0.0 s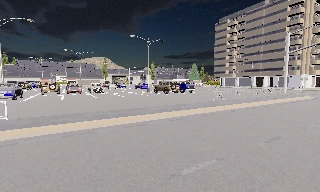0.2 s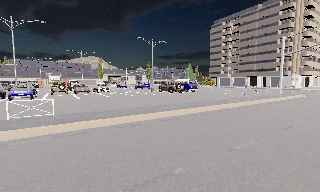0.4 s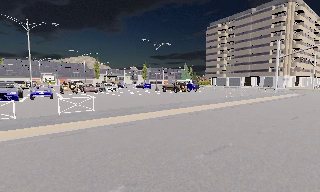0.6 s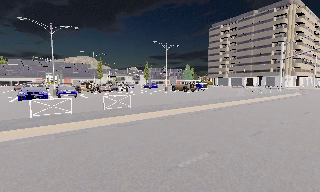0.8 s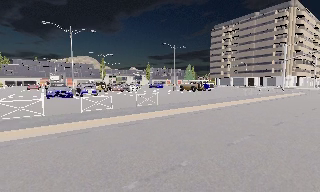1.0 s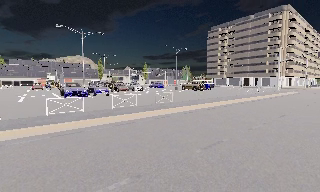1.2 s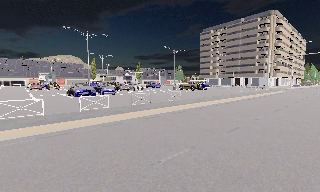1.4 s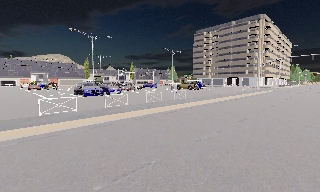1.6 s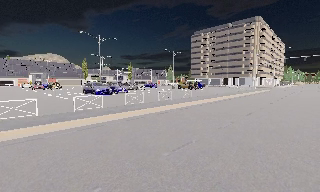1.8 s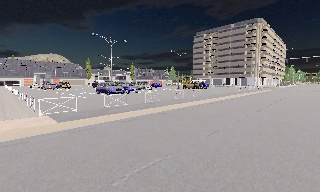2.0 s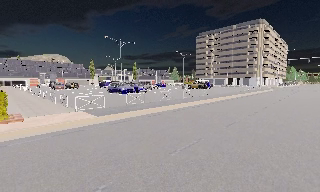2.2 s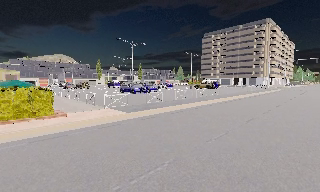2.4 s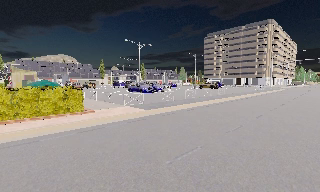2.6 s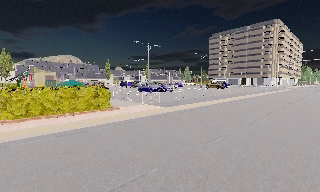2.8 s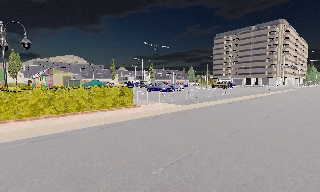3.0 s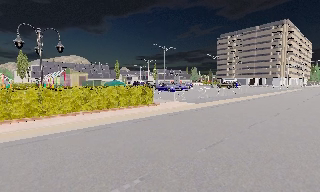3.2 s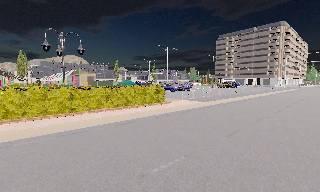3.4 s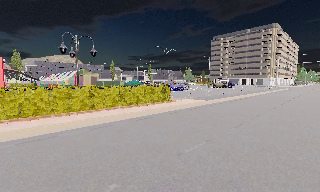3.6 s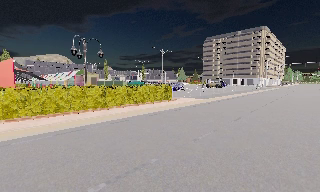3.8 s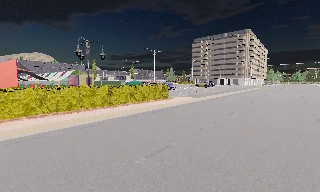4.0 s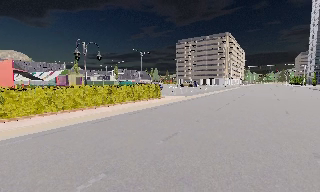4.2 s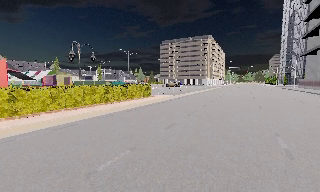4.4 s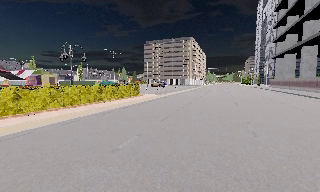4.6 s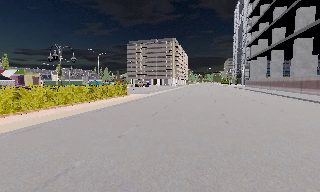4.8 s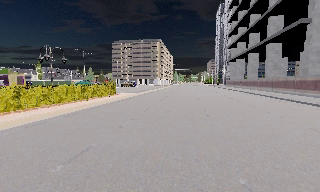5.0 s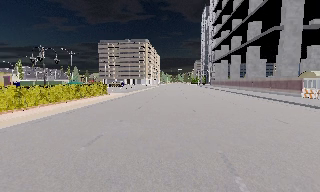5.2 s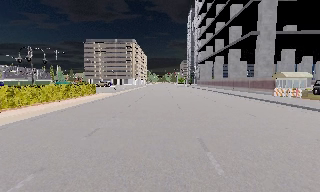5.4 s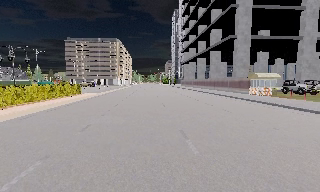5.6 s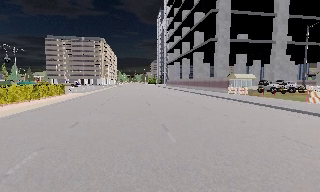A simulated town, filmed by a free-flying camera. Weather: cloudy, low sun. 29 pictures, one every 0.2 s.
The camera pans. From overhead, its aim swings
clockwise.
0.0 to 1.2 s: The camera pans to its right, which is clockwise from overhead, by about 10 degrees. It travels to its left and backward, about 12 m, so close, fixed things drift to the right.
1.2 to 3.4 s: The camera travels to its left and backward, about 16 m, so close, fixed things drift to the right.
3.4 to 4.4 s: The camera pans to its right, which is clockwise from overhead, by about 25 degrees. It travels backward and to its left, about 6 m, so what stands in front gets smaller.
4.4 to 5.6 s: The camera swings to its right by about 30 degrees, and the scene slides to the left. It travels backward, about 6 m. It loses speed.
The film runs forward here.
